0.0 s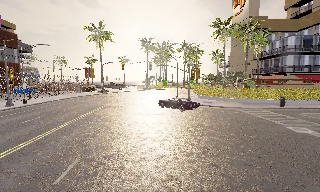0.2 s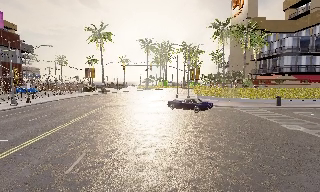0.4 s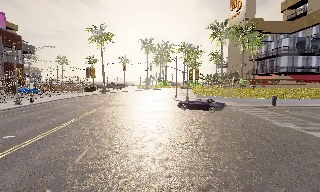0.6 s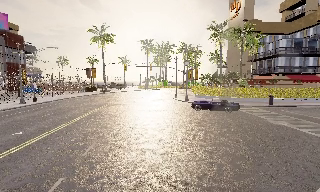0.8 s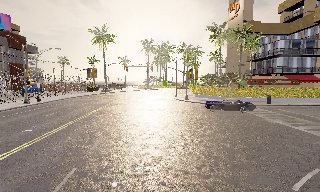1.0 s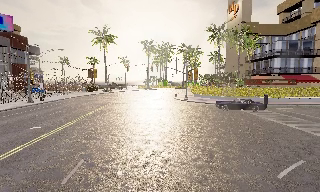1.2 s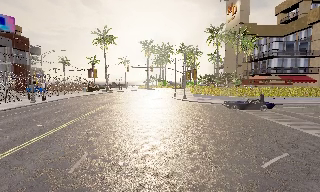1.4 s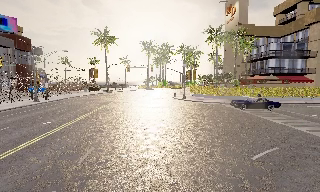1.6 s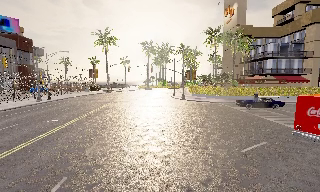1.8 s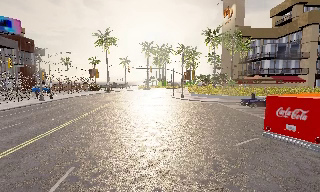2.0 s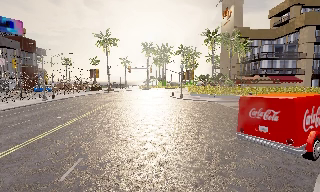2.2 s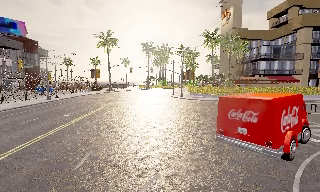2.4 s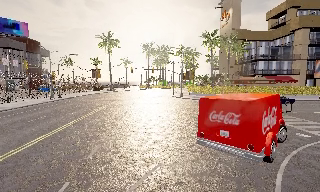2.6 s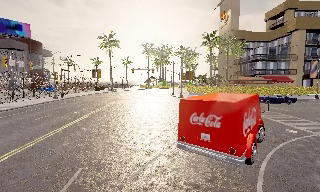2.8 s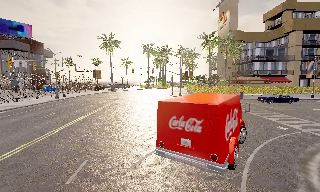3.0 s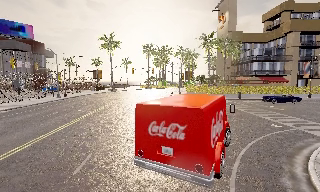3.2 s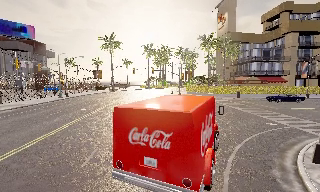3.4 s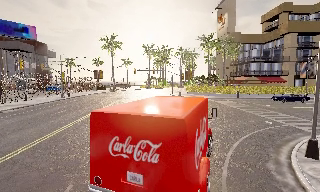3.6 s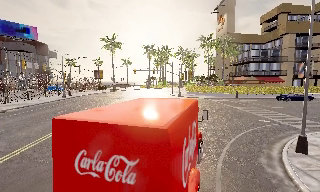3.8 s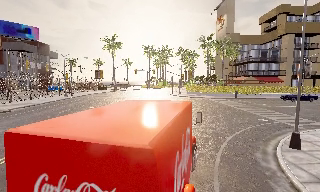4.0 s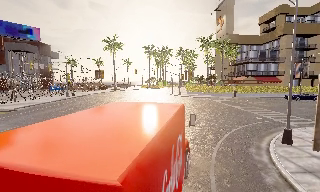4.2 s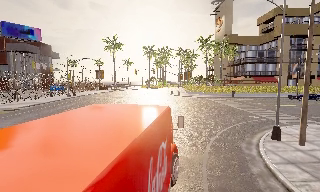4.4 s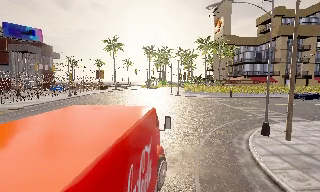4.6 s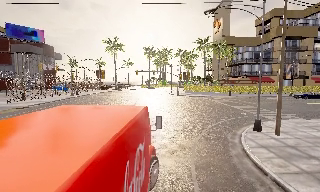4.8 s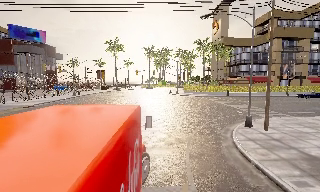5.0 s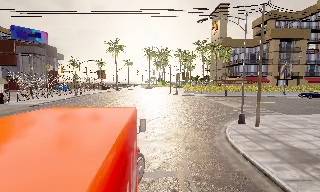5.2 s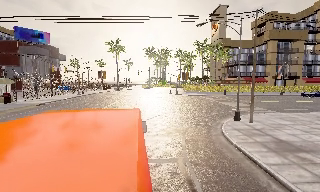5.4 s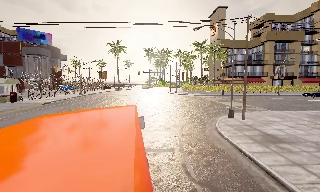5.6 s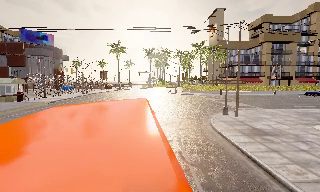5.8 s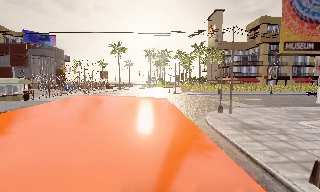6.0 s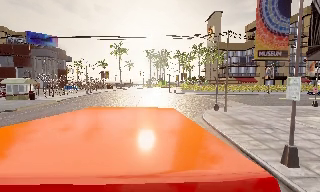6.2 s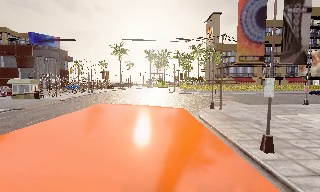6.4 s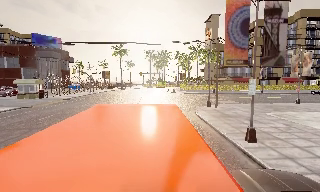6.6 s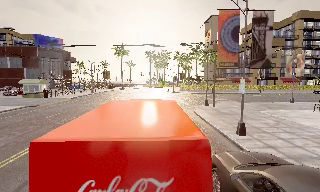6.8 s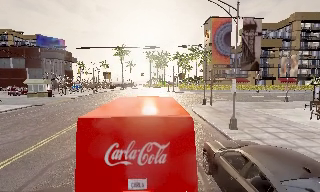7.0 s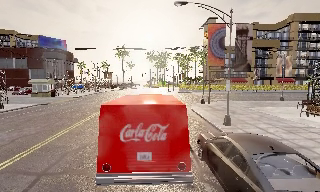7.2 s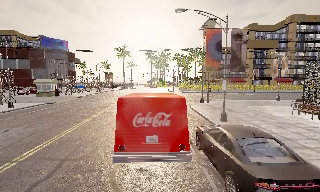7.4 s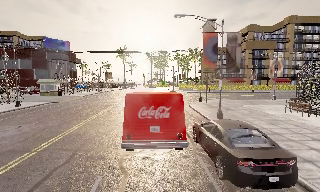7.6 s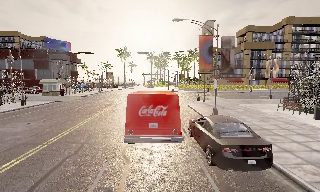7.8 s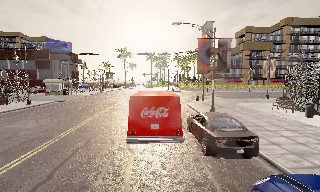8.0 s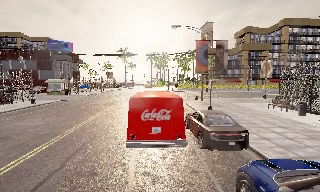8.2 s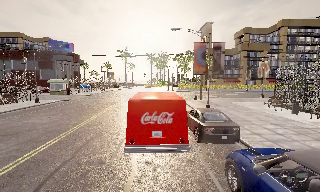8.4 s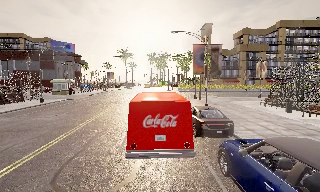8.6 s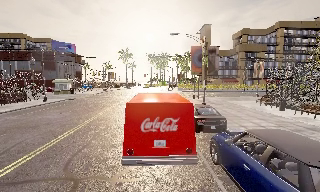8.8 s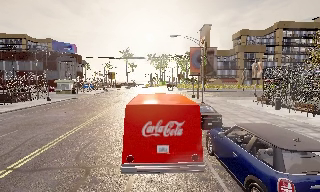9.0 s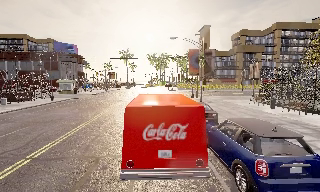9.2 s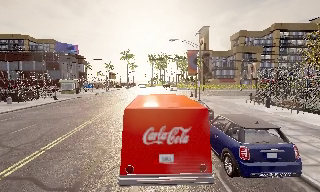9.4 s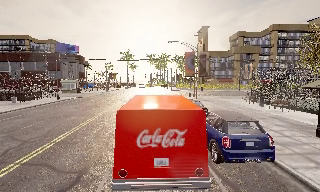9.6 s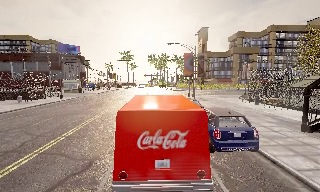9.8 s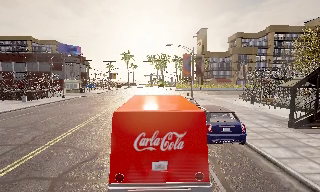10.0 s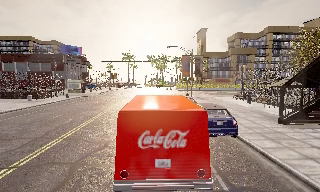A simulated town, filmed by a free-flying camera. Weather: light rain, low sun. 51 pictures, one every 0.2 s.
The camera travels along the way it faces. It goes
backward.
0.0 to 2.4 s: The camera travels backward, about 8 m, so what stands in front gets smaller.
2.4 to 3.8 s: The camera travels backward, about 3.5 m, so what stands in front gets smaller. It loses speed.
3.8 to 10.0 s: The camera travels backward, about 25 m, so what stands in front gets smaller.
The film runs backward here.
